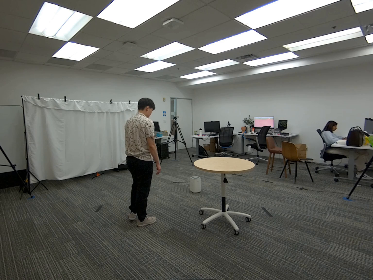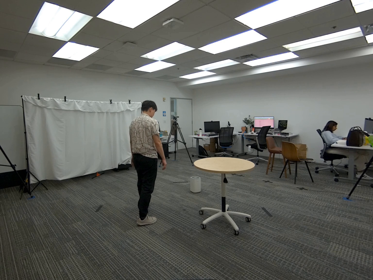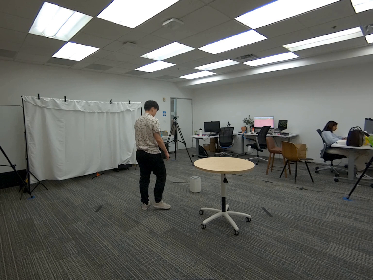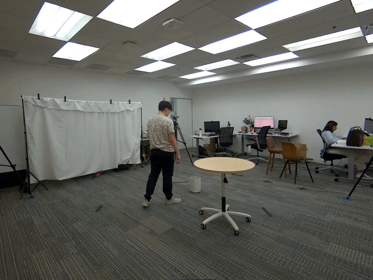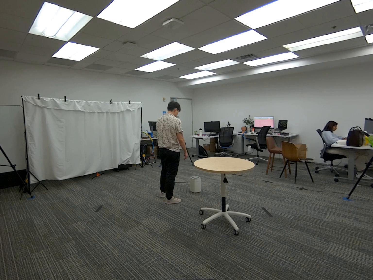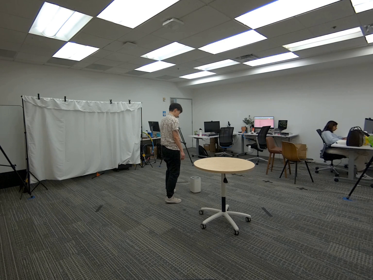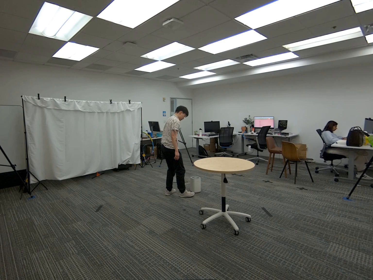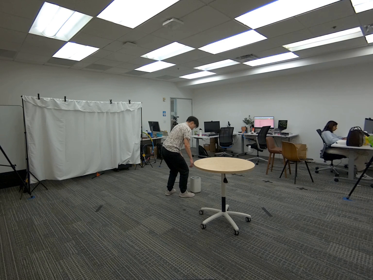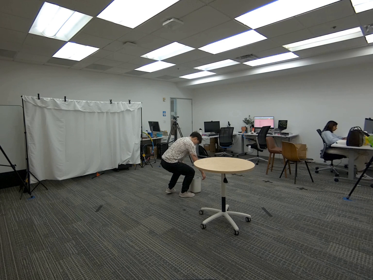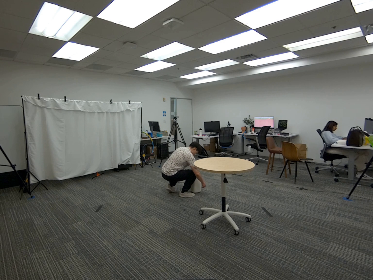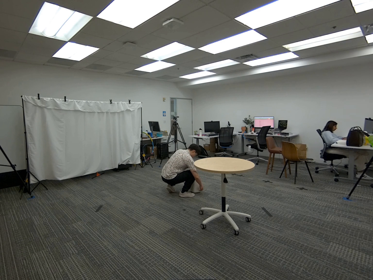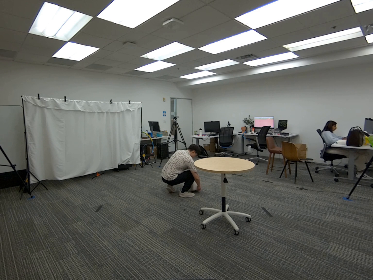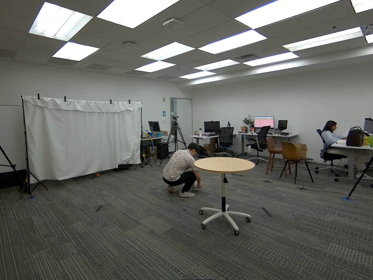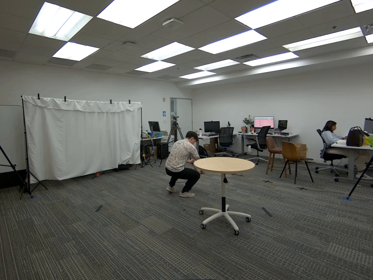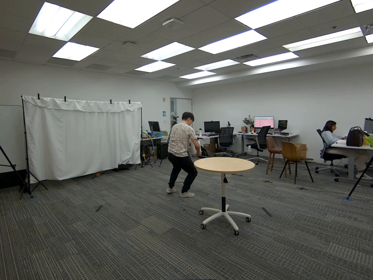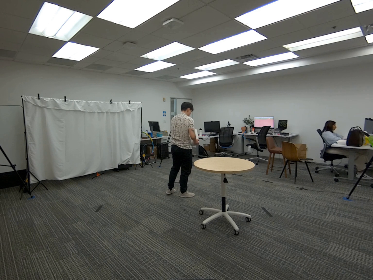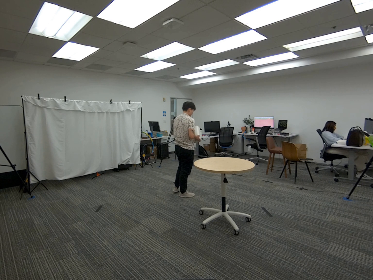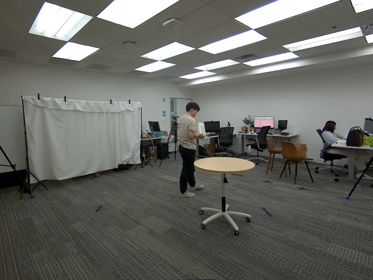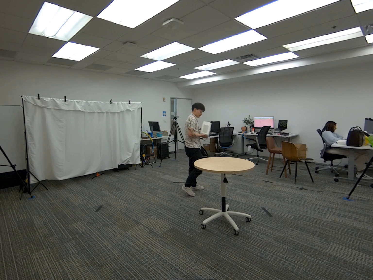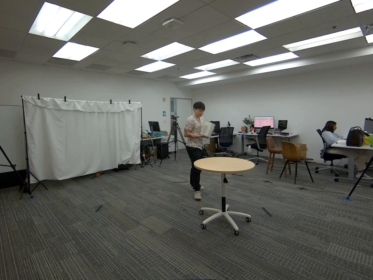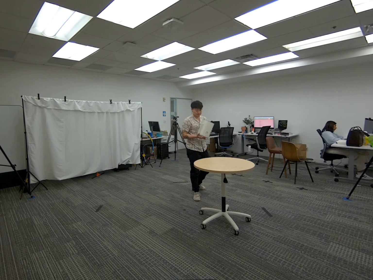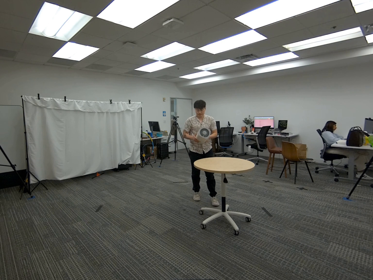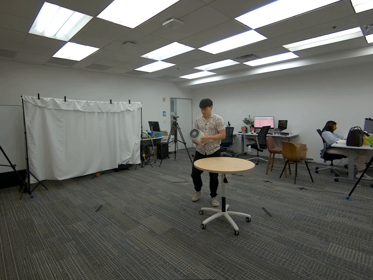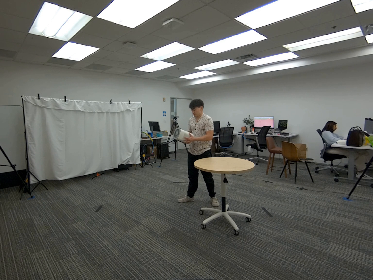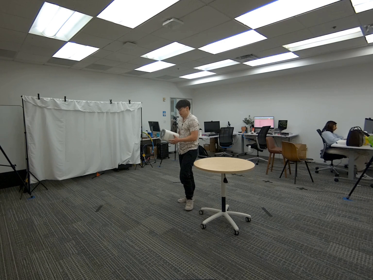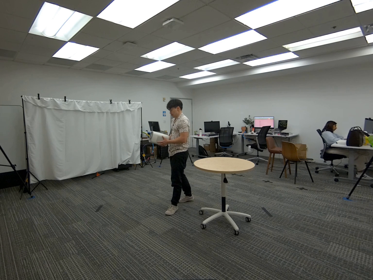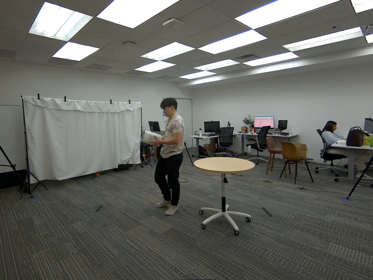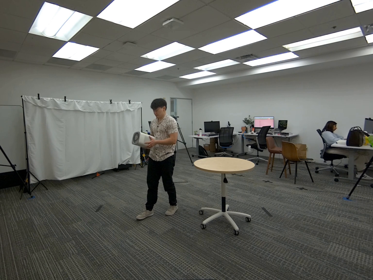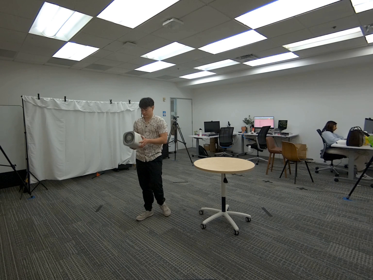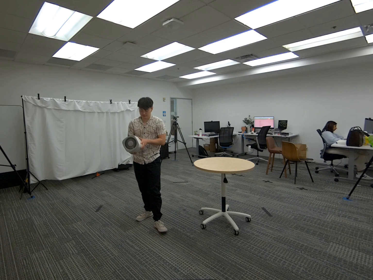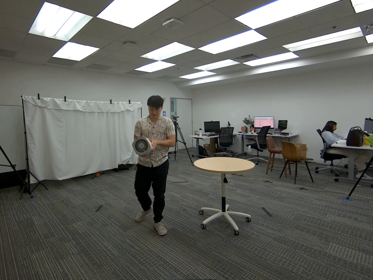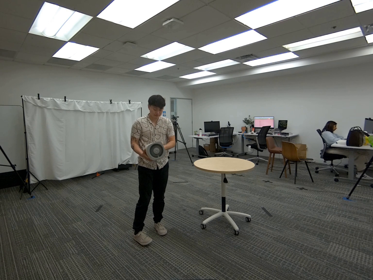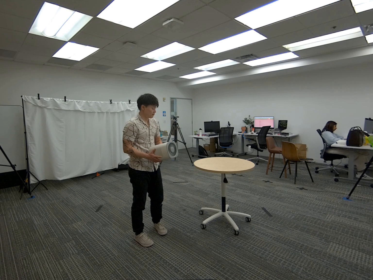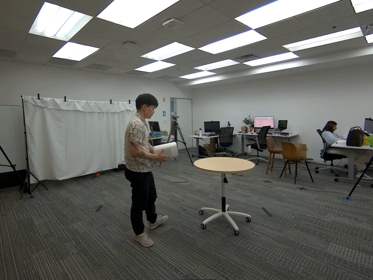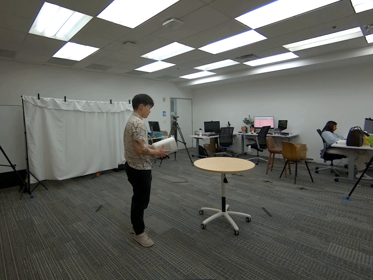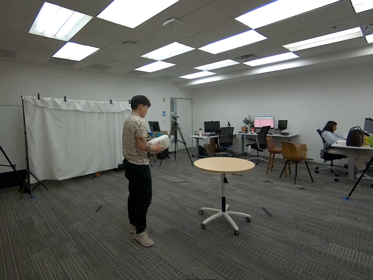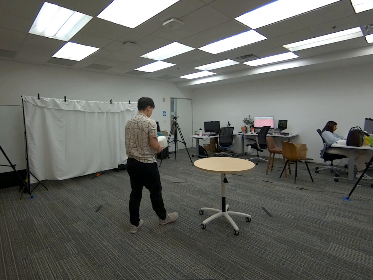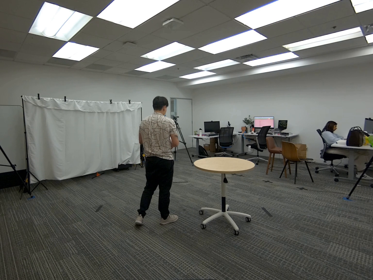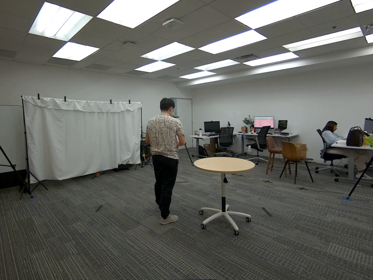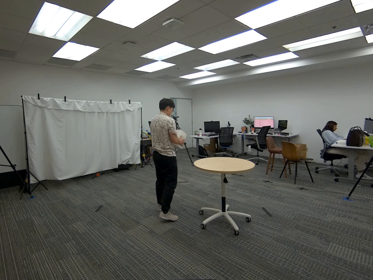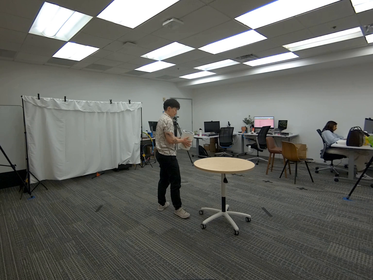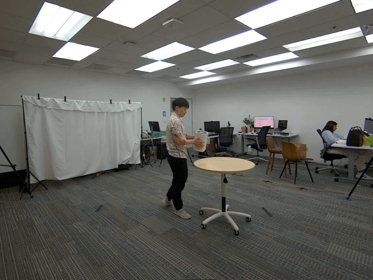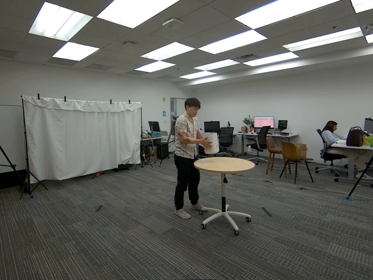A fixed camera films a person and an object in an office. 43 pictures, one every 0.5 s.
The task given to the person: Walk over to the Air Purifier on the ground and pick up with both hands. Walk around the round table and place on top of the table when finished.
